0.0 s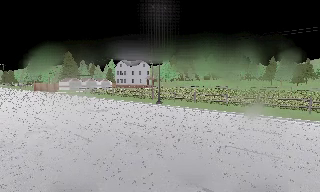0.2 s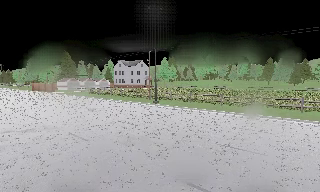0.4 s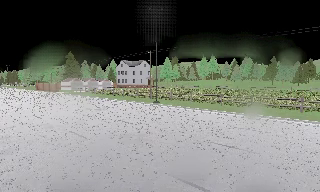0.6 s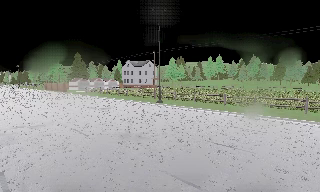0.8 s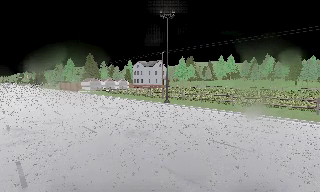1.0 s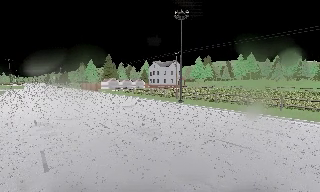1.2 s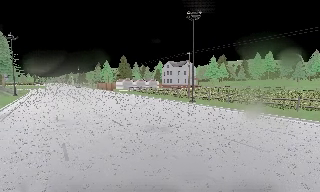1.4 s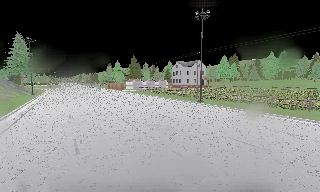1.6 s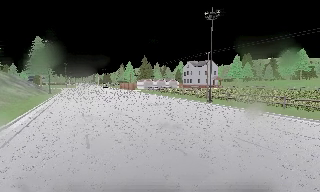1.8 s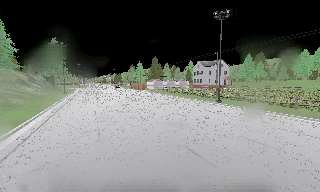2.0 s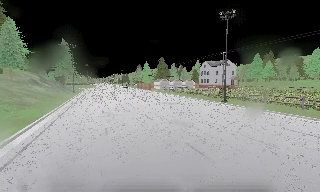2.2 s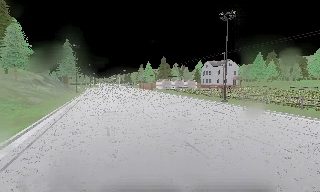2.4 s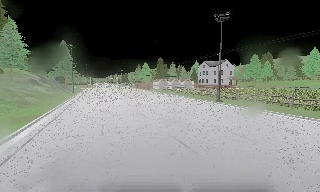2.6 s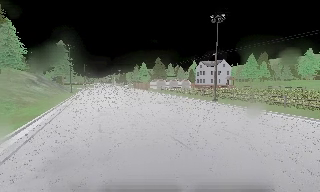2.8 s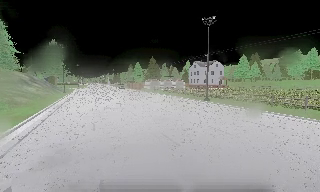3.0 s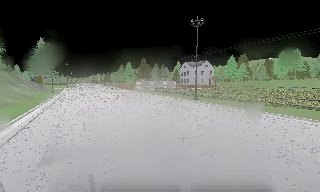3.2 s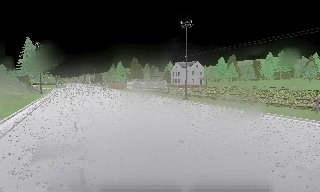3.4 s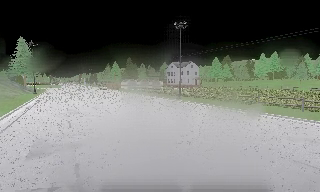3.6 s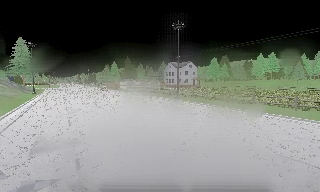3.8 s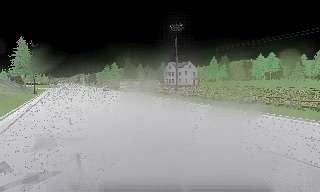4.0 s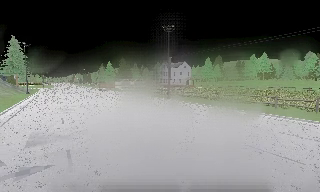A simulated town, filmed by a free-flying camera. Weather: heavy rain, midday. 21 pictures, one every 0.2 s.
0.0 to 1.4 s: The camera pans to its left, which is counterclockwise from overhead, by about 20 degrees. It travels to its right and backward, about 3 m.
1.4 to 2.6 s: The camera travels backward and to its right, about 2.5 m, so what stands in front gets smaller.
2.6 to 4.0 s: The camera pans to its right, which is clockwise from overhead, by about 10 degrees. It travels backward and to its right, about 3.5 m, so what stands in front gets smaller.
The film runs backward here.
